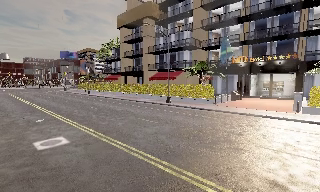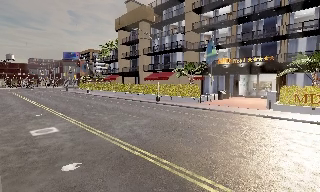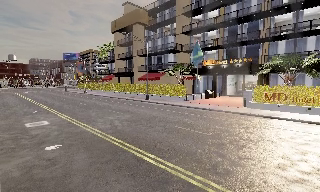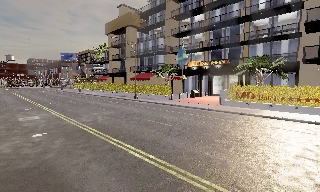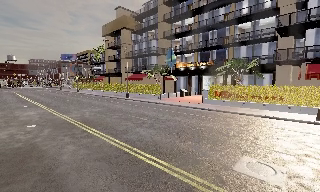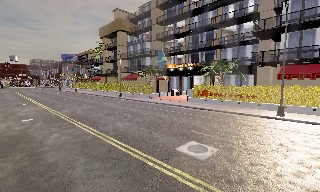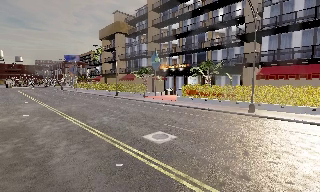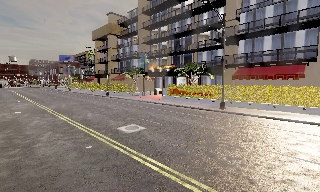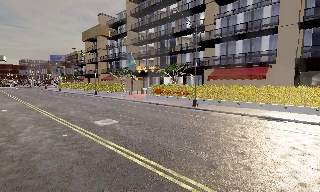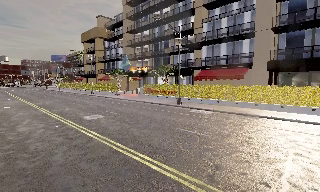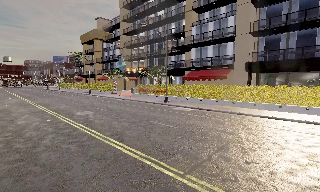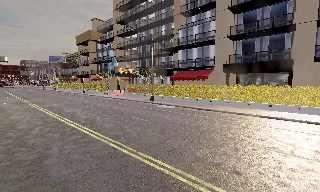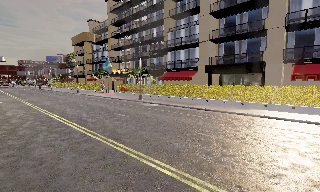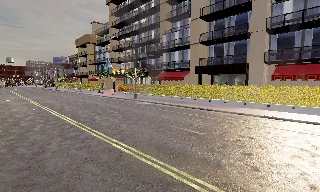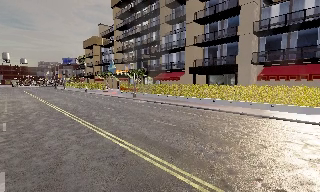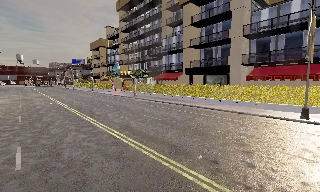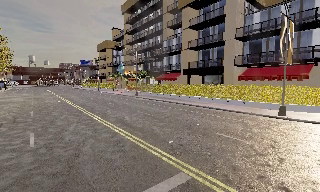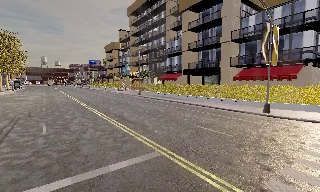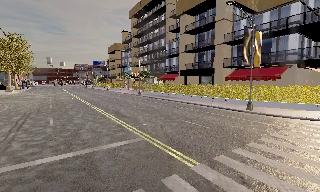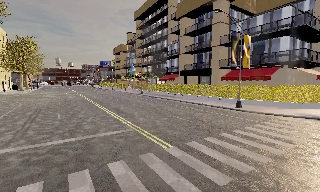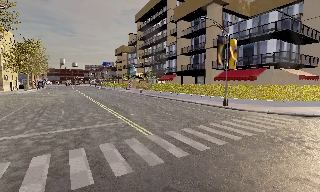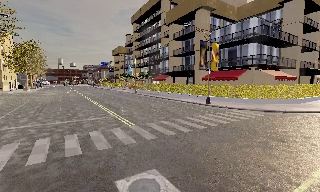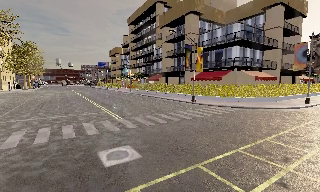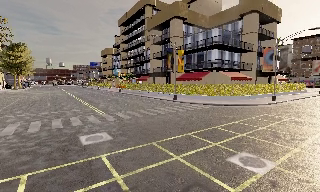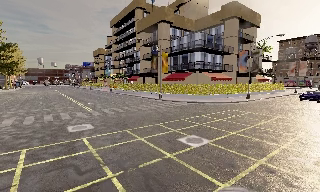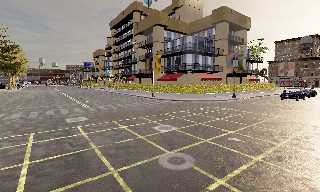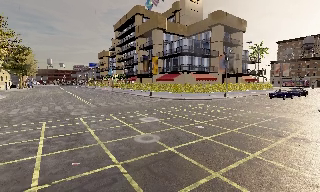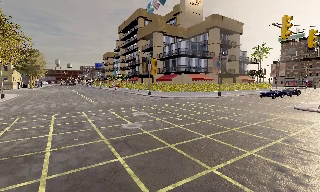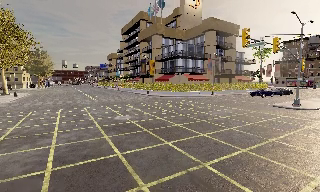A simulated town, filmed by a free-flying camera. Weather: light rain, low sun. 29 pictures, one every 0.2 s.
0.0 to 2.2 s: The camera travels to its right and backward, about 20 m, so close, fixed things drift to the left.
2.2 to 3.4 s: The camera pans to its left, which is counterclockwise from overhead, by about 10 degrees. It travels backward and to its right, about 11 m, so what stands in front gets smaller.
3.4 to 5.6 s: The camera travels backward and to its right, about 20 m, so what stands in front gets smaller.
The film runs forward here.
